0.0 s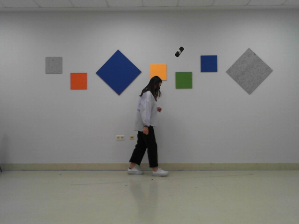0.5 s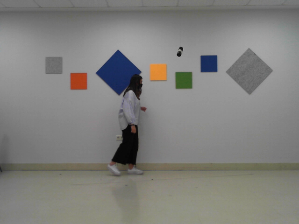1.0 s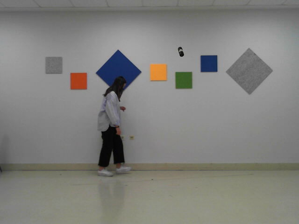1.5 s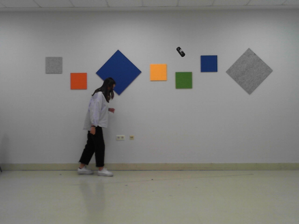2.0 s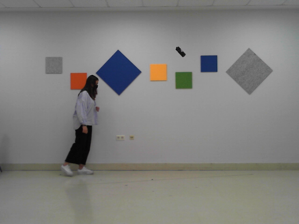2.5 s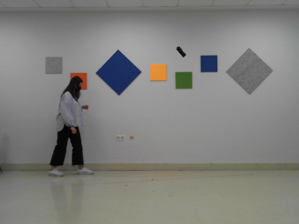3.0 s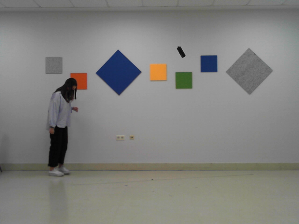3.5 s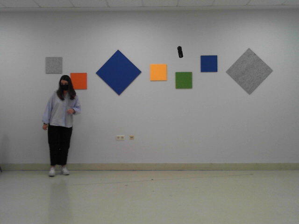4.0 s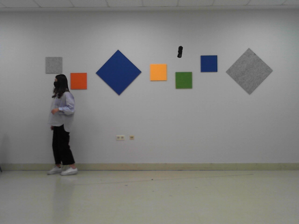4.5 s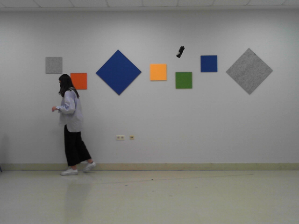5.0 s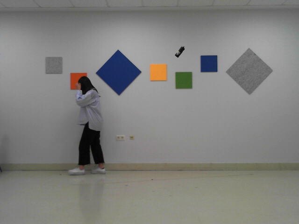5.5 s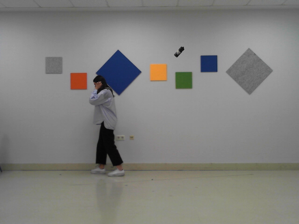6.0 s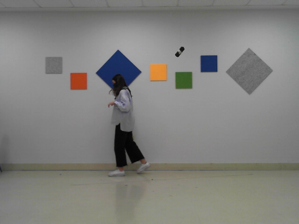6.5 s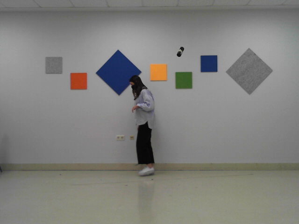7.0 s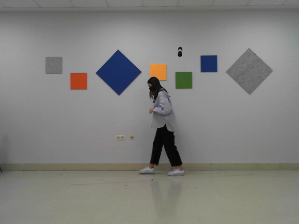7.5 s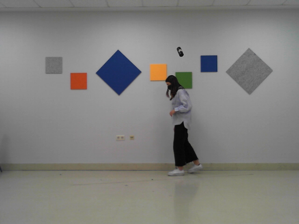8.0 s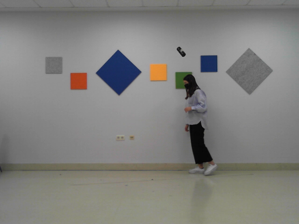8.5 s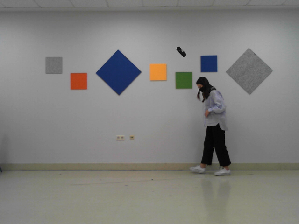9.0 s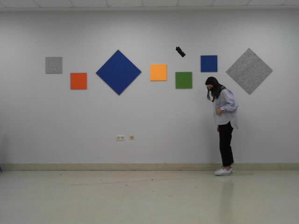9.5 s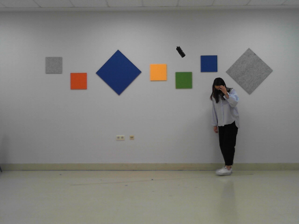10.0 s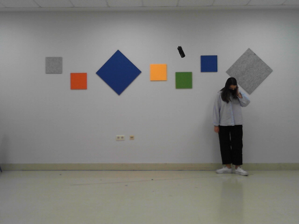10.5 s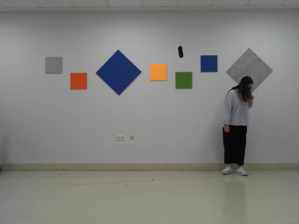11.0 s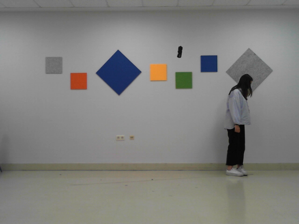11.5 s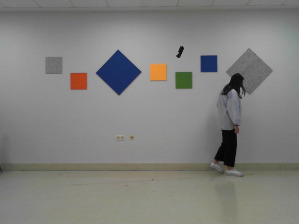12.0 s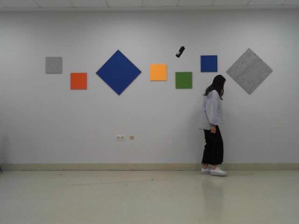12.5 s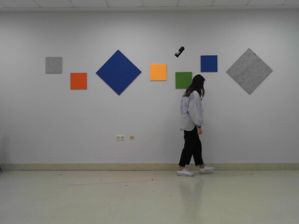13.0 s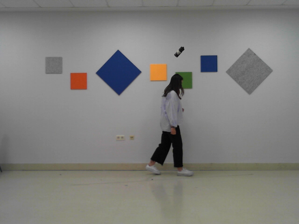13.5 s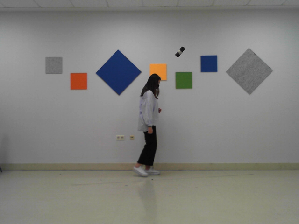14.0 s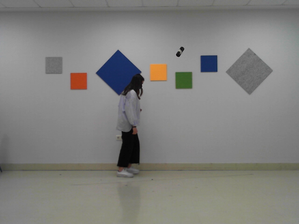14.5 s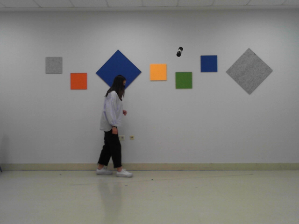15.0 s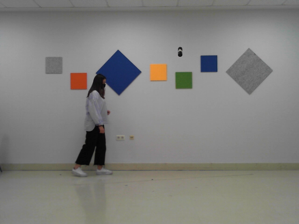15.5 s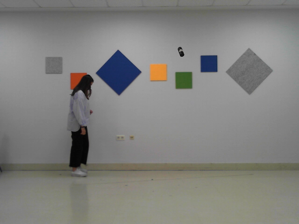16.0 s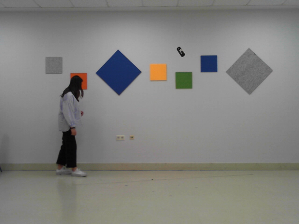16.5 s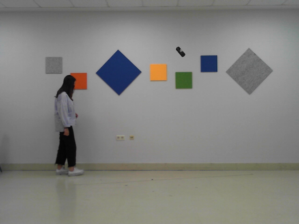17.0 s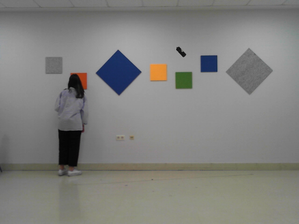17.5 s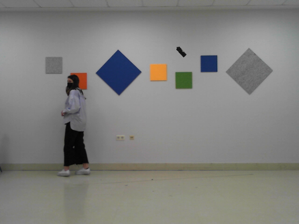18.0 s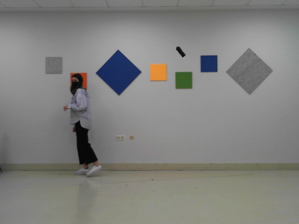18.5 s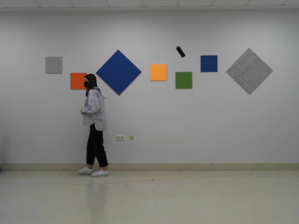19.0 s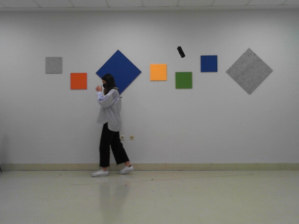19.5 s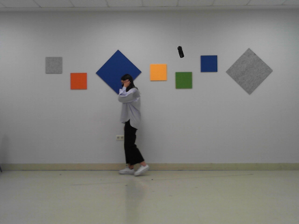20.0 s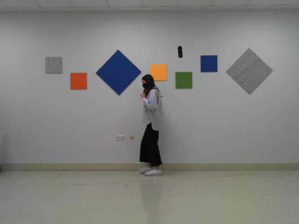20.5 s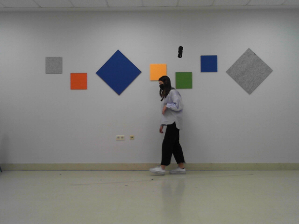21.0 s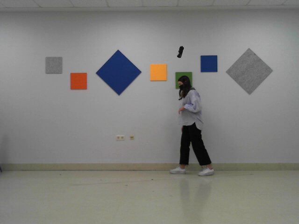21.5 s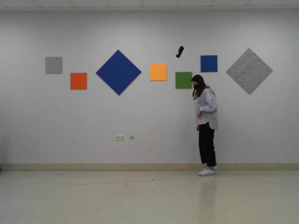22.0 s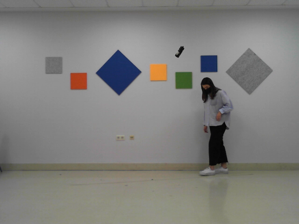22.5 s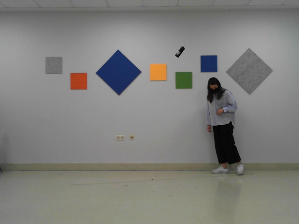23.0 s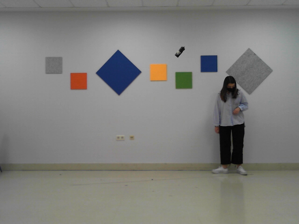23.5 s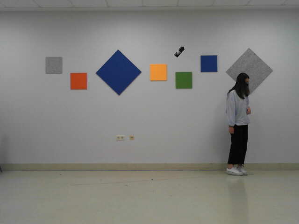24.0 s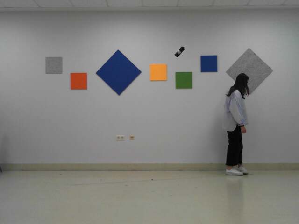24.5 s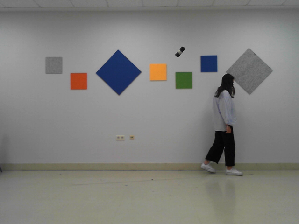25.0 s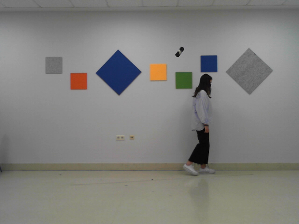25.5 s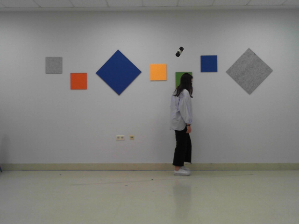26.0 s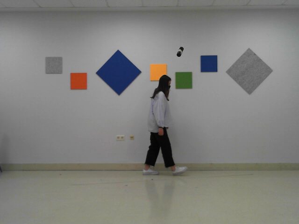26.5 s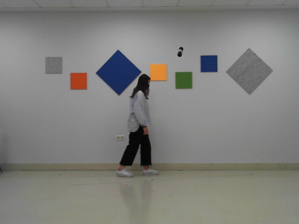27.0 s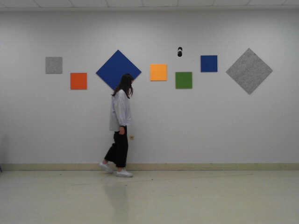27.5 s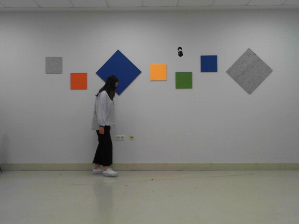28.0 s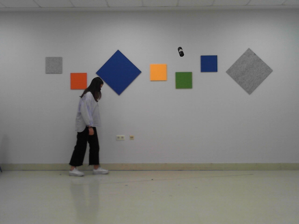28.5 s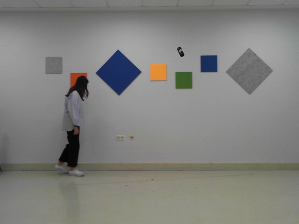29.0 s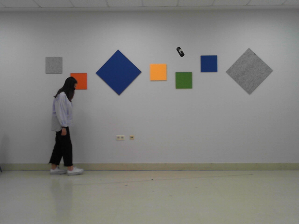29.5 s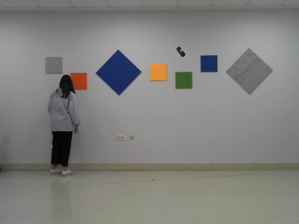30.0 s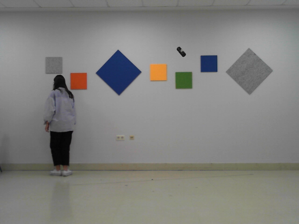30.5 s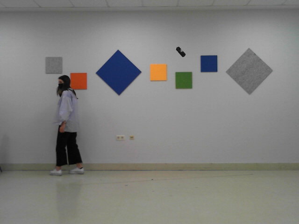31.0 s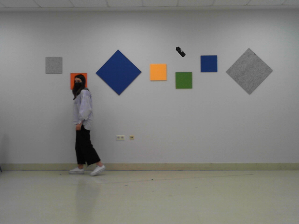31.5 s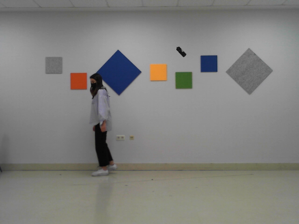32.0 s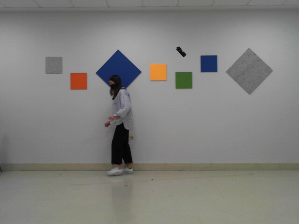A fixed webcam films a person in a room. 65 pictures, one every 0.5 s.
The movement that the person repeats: Walk backward.
